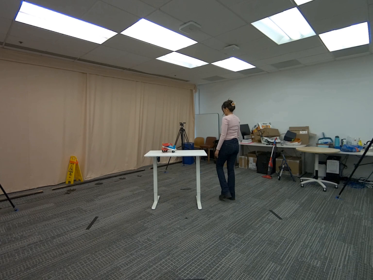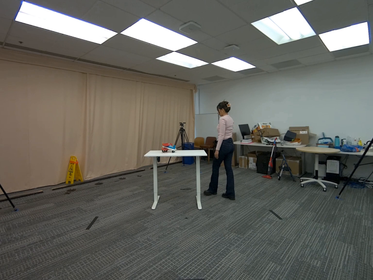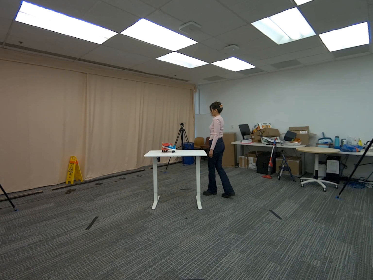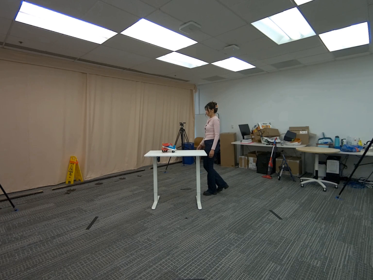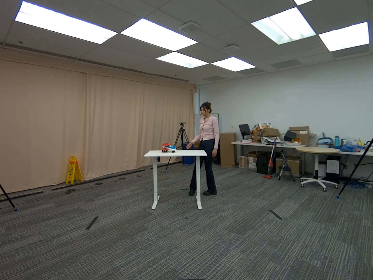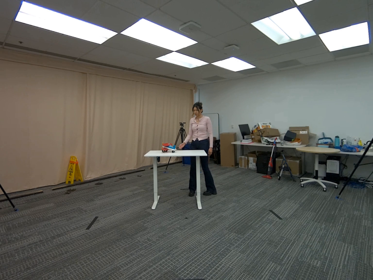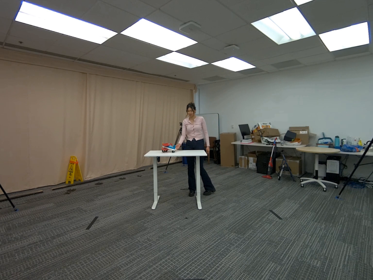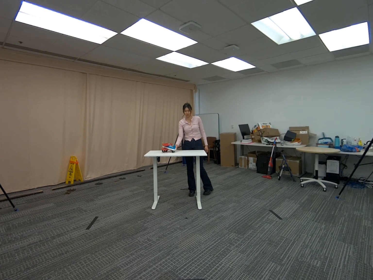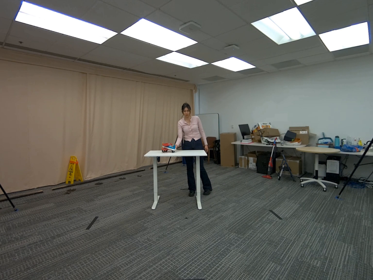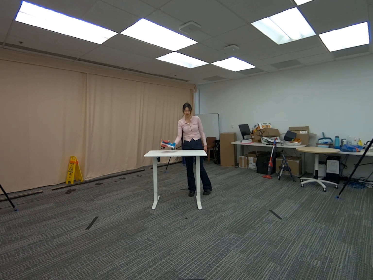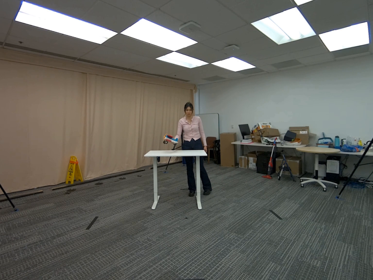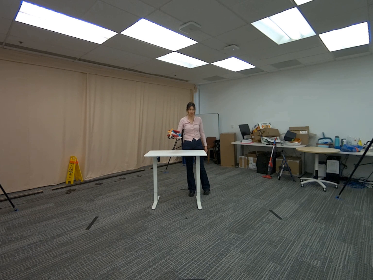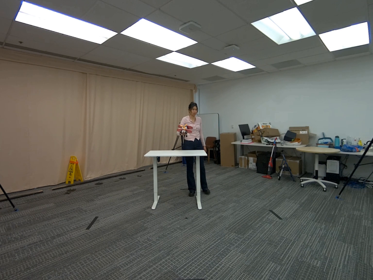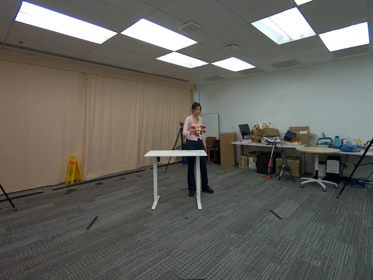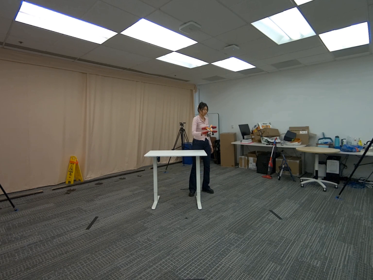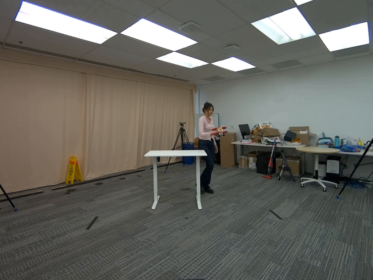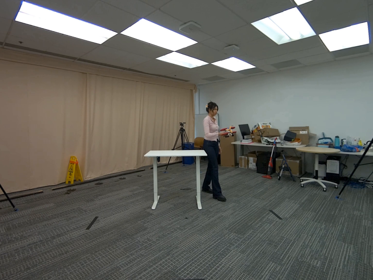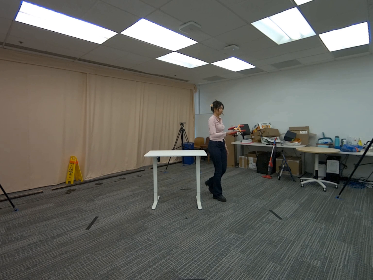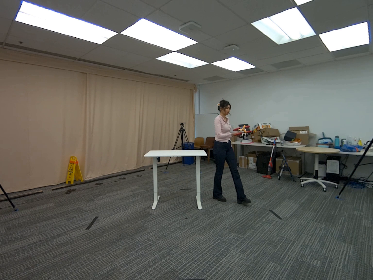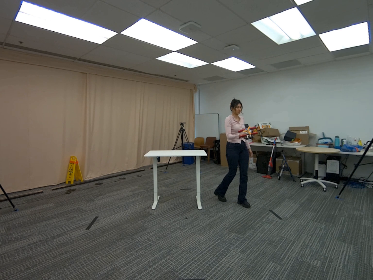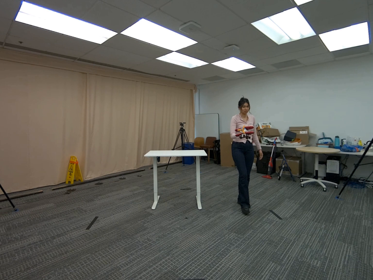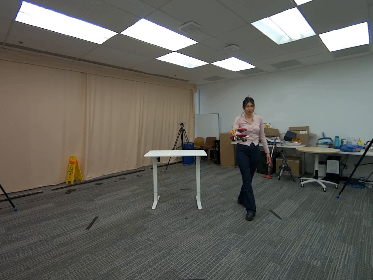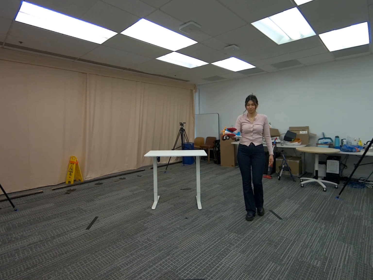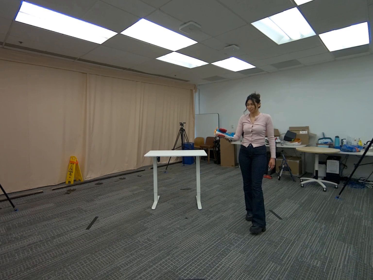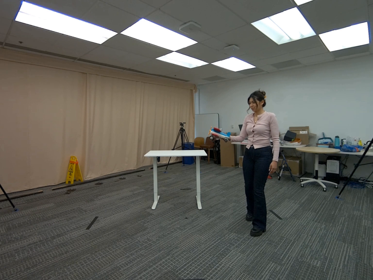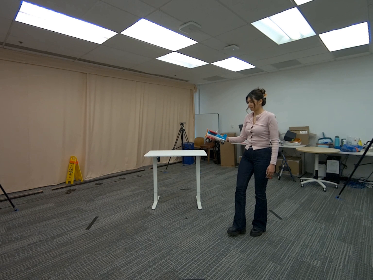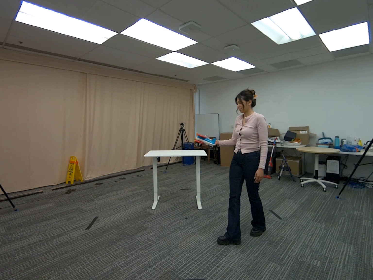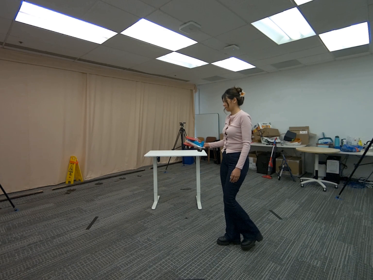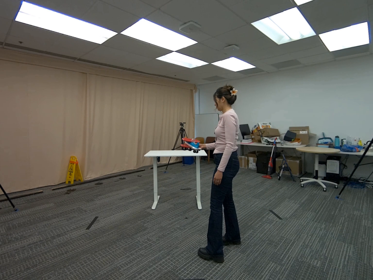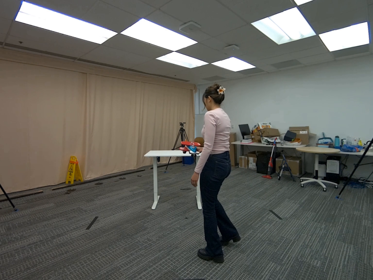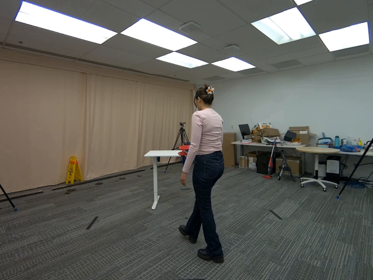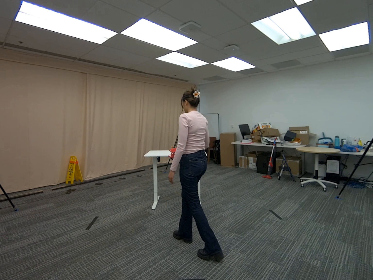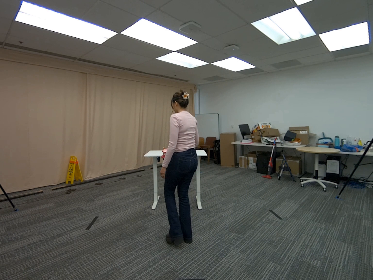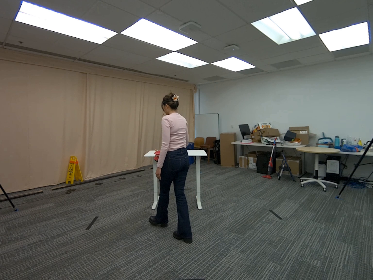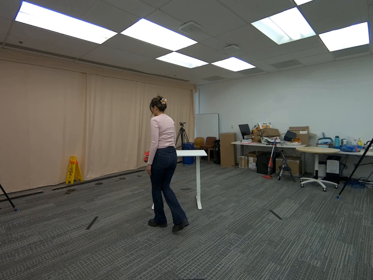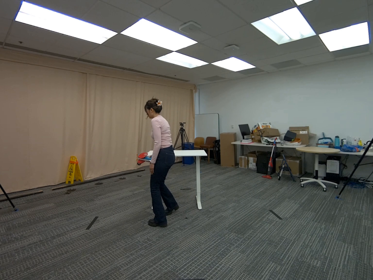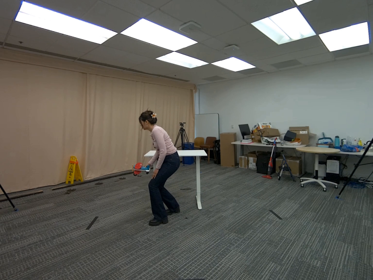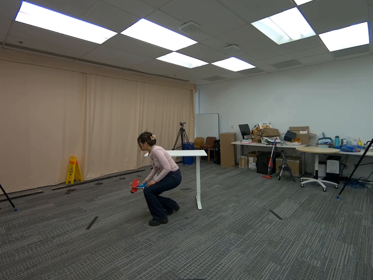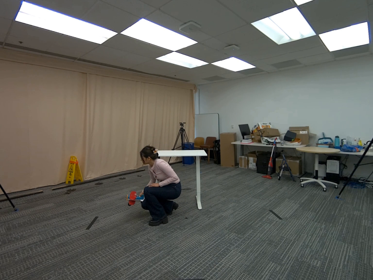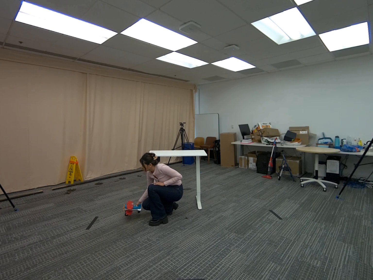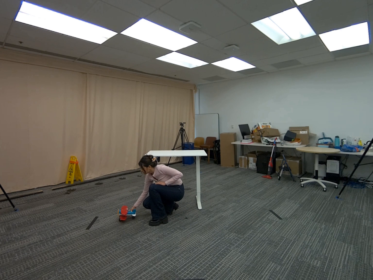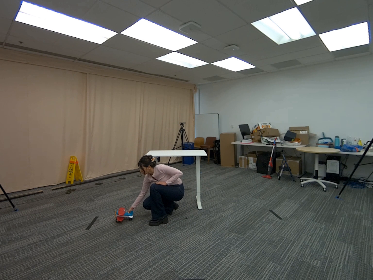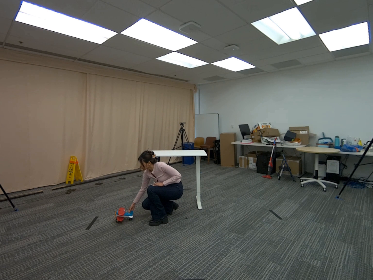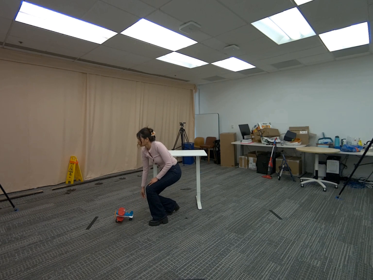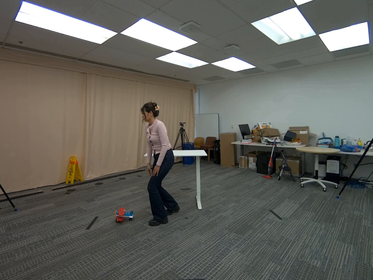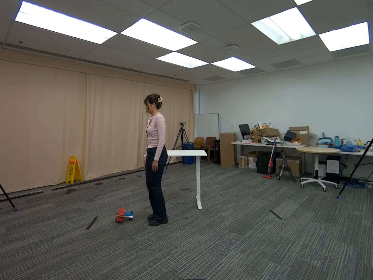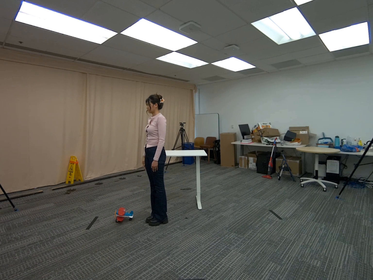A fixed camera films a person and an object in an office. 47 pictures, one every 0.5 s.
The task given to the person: Walk to the toy airplane on the white desk, pick it up with your right hand, hold it in the air, walk around and place the airplane on the ground.
